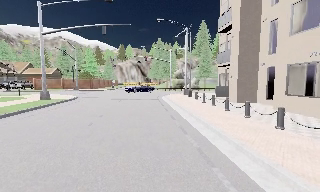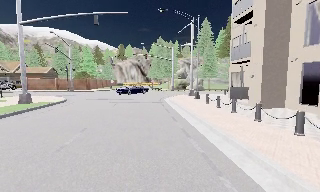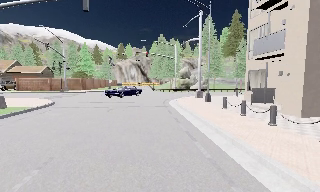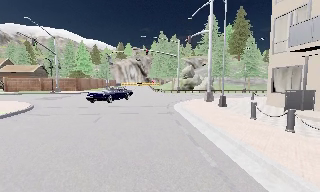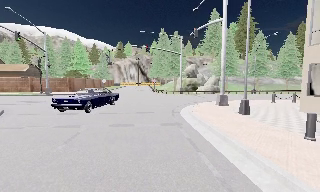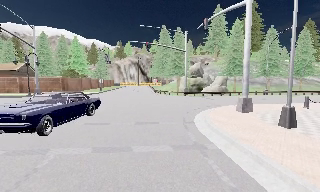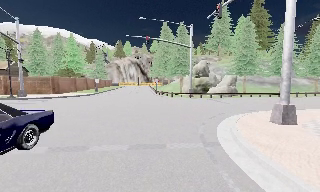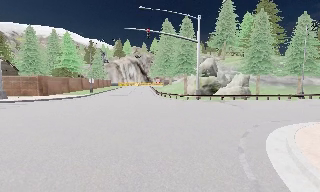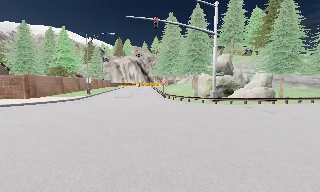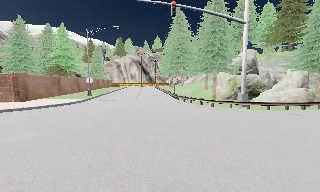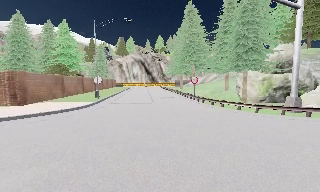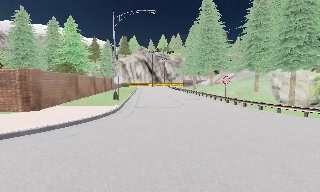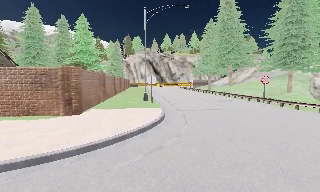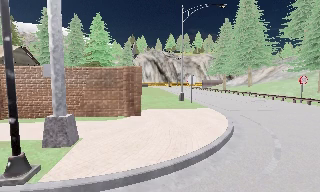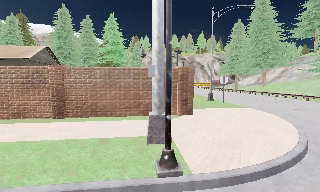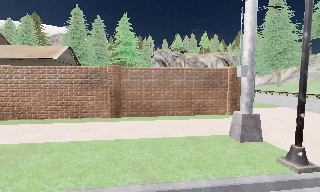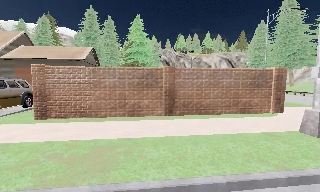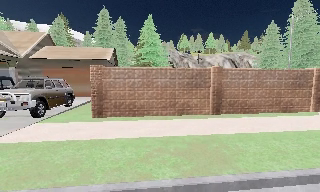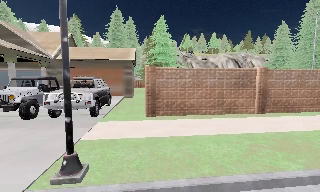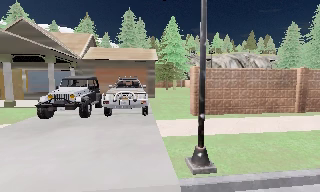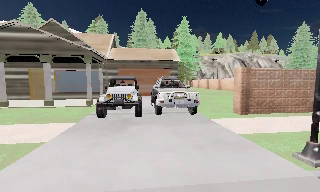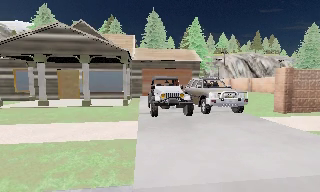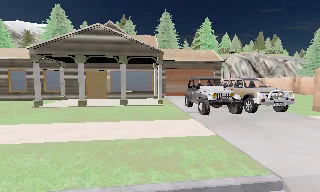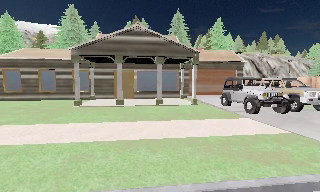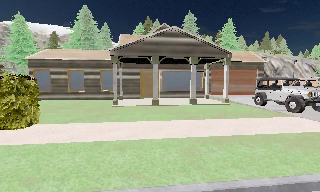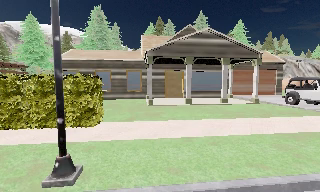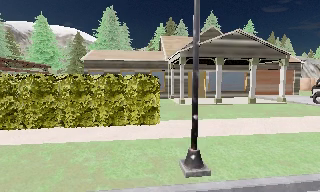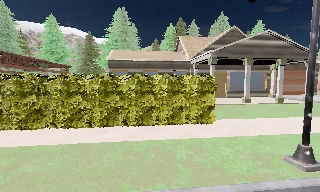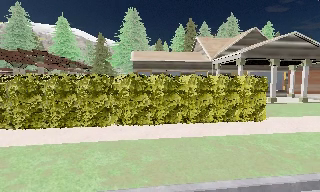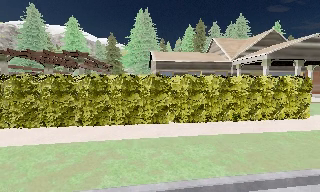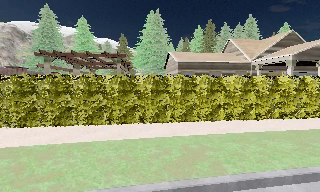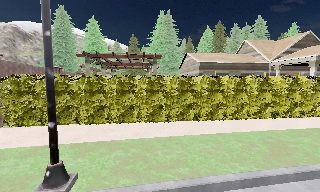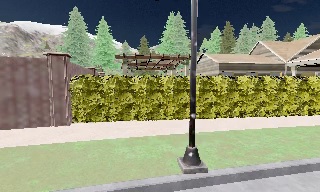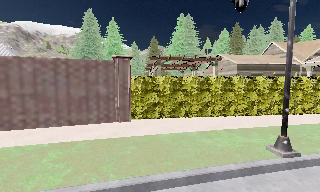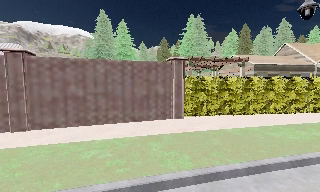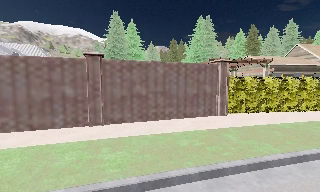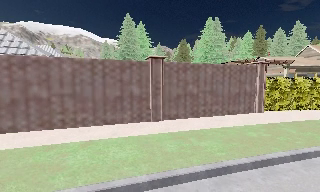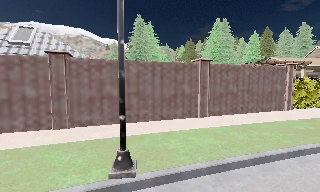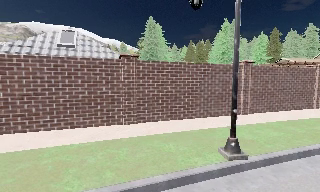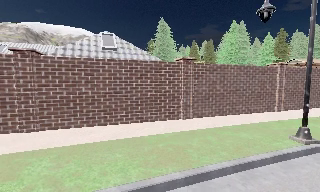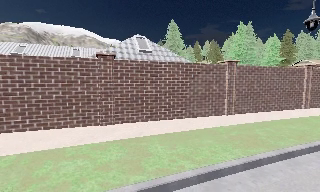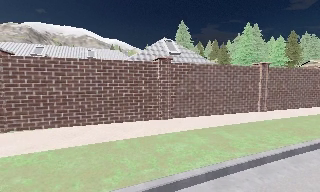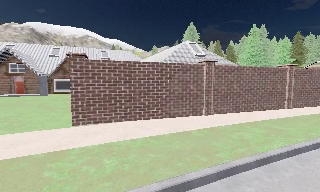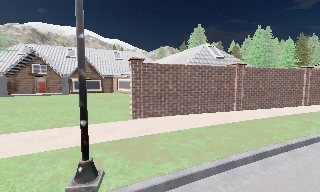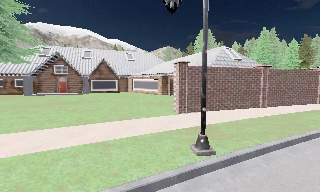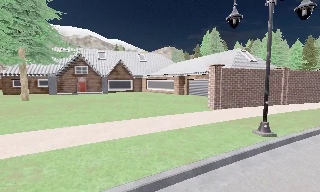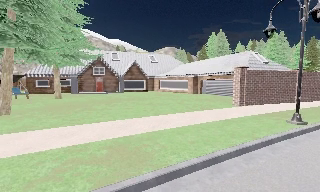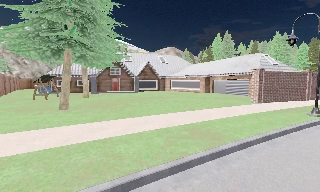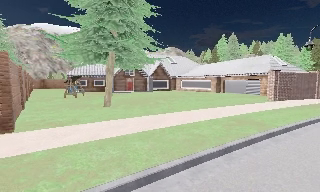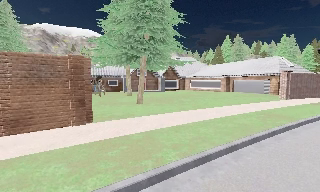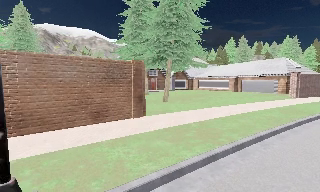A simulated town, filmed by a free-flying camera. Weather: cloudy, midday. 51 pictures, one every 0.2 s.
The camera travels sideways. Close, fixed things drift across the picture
to the right.
0.0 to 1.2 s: The camera travels forward, about 14 m, so what stands in front looms larger.
1.2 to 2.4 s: The camera travels forward and to its left, about 16 m, so what stands in front looms larger.
2.4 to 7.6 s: The camera travels to its left, about 60 m, so close, fixed things drift to the right.
7.6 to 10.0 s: The camera travels to its left and backward, about 30 m, so close, fixed things drift to the right.
The film runs forward here.
